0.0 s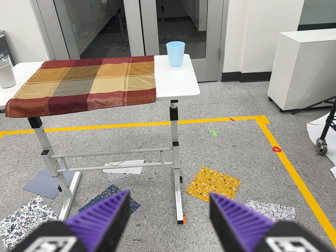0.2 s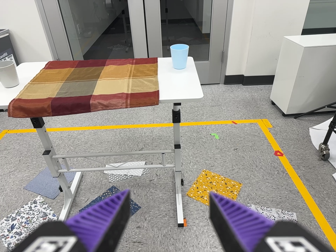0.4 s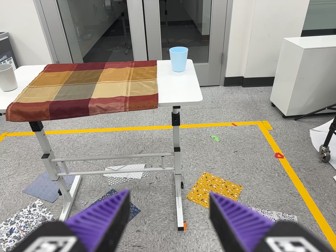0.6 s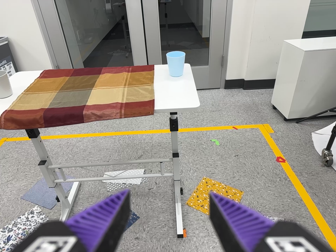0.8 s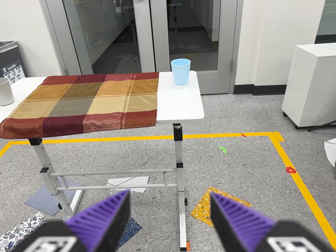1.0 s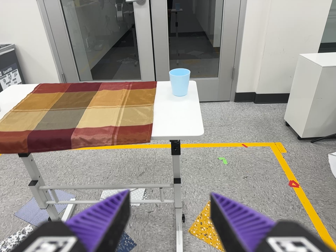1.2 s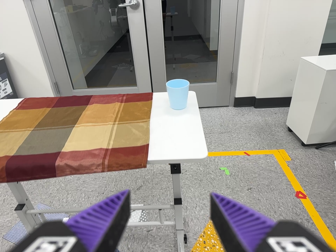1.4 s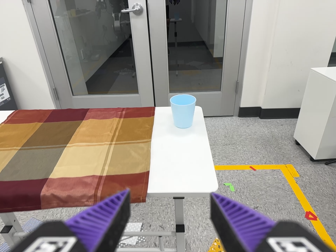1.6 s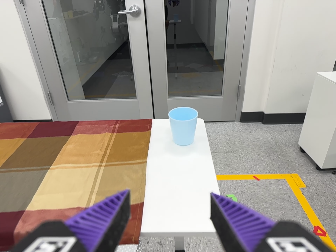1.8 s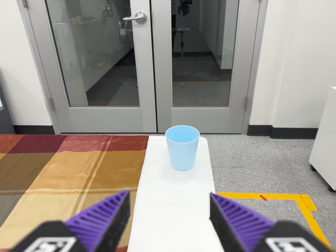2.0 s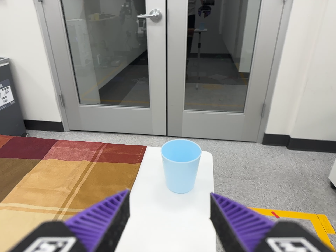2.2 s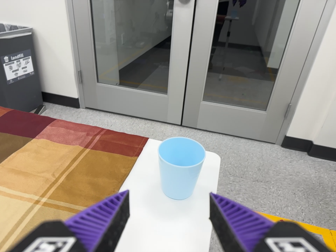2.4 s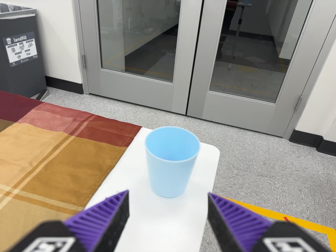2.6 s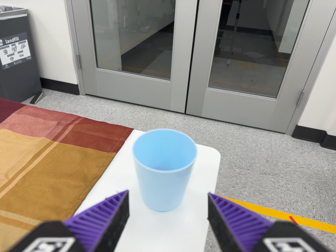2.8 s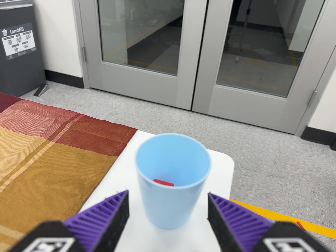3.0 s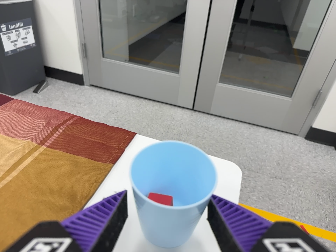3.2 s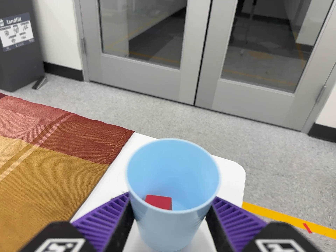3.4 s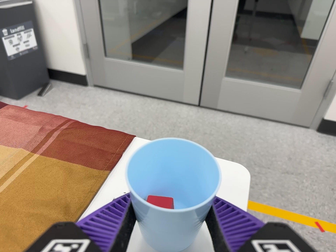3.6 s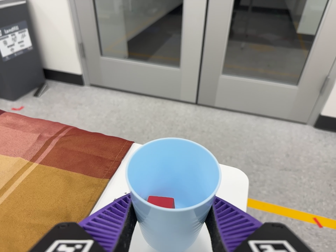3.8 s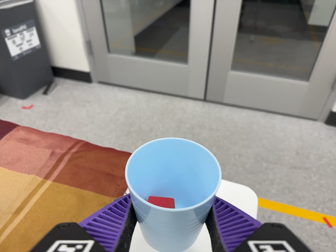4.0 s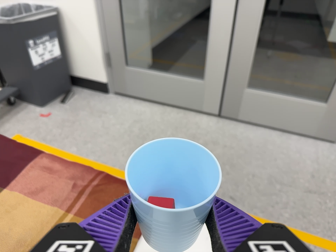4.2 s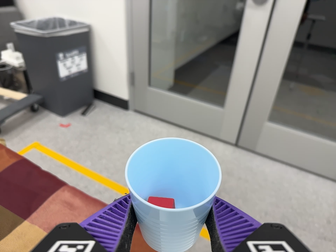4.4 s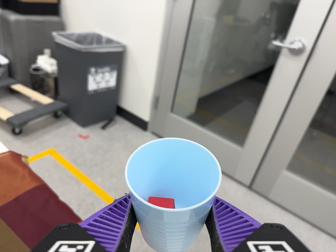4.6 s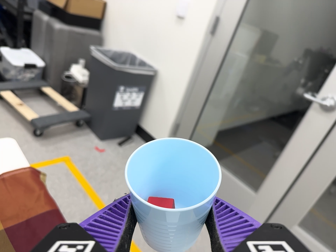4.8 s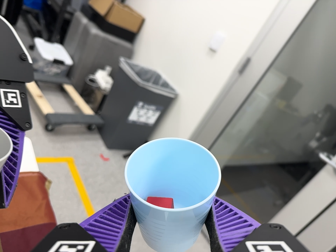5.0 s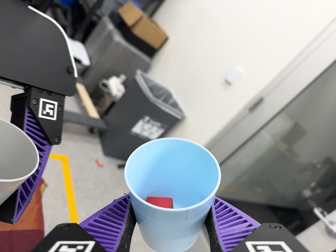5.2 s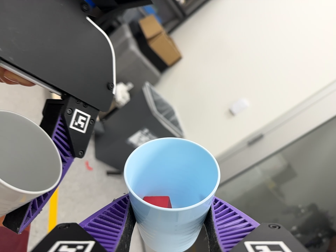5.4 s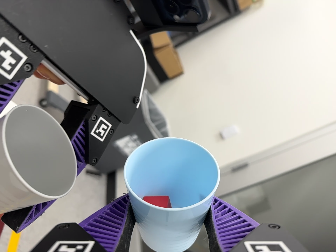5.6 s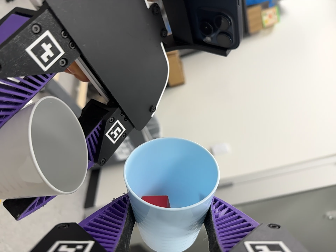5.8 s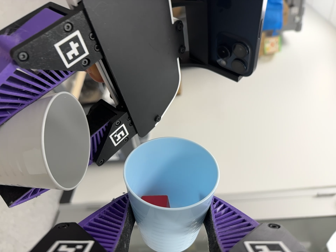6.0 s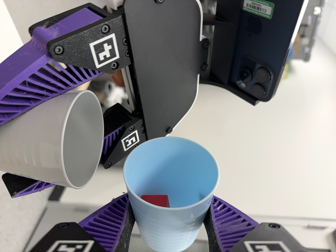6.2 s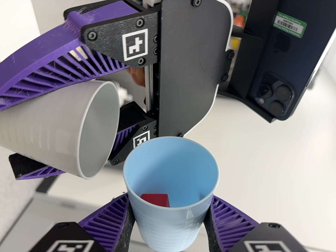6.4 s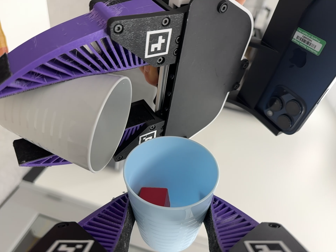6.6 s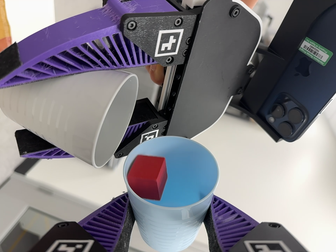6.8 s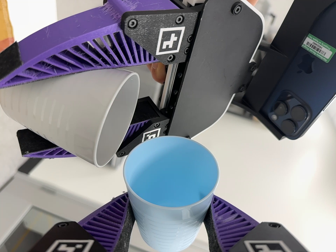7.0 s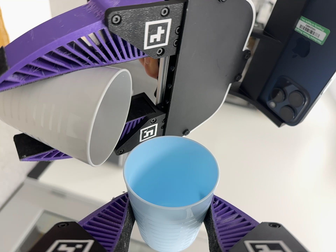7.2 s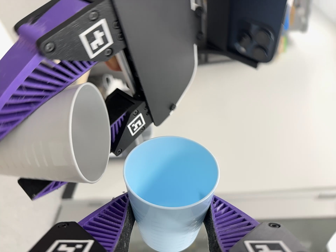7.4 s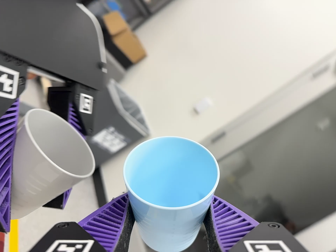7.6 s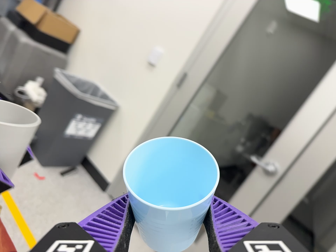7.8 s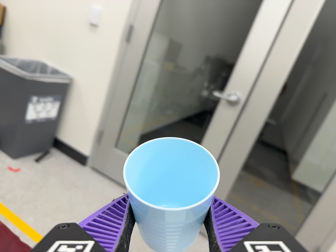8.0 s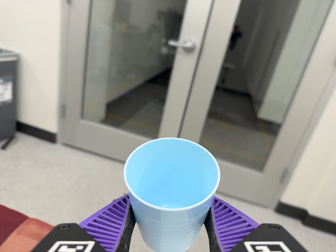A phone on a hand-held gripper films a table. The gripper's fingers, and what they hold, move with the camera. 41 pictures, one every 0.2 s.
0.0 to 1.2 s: The camera travels forward and toward the top of its view, about 26 cm, so what stands in front looms larger.
1.2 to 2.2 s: The camera travels forward and toward the top of its view, about 40 cm, so what stands in front looms larger. It rolls about its line of sight by about 15 degrees, and the scene rotates clockwise.
2.2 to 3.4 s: The camera travels forward, about 20 cm, so what stands in front looms larger.
3.4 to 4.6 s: The camera swings to its left by about 15 degrees, and the scene slides to the right. It travels toward the top of its view, about 28 cm, so close, fixed things drift downward. Its aim tips toward the top of its view by about 10 degrees, and the scene shifts downward. It rolls about its line of sight by about 30 degrees, and the scene rotates clockwise.
4.6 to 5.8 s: The camera travels to its left and toward the top of its view, about 20 cm, so close, fixed things drift to the right. Its aim tips toward the top of its view by about 15 degrees, and the scene shifts downward. It rolls about its line of sight by about 70 degrees, and the scene rotates clockwise.
5.8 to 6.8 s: The camera travels to its left, about 5 cm. It rolls about its line of sight by about 25 degrees, and the scene rotates clockwise.
6.8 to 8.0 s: The camera pans to its right by about 15 degrees. It travels to its right and toward the bottom of its view, about 22 cm, so close, fixed things drift to the left. Its aim tips toward the bottom of its view by about 40 degrees, and the scene shifts upward. It rolls about its line of sight by about 105 degrees, and the scene rotates counterclockwise.
The film runs forward here.
